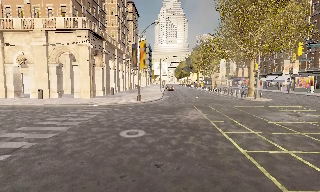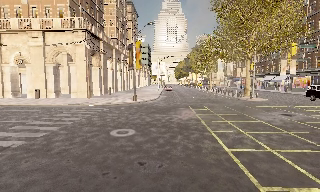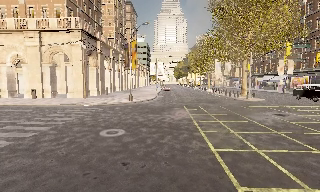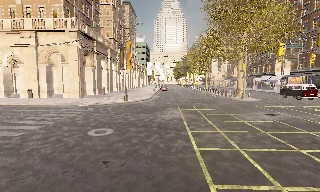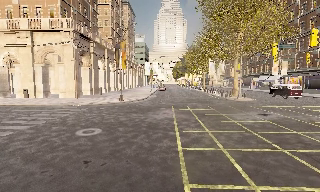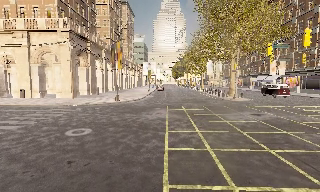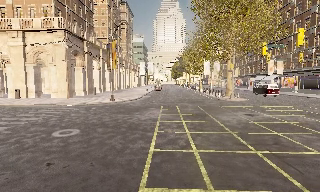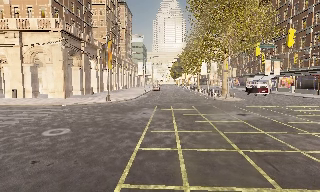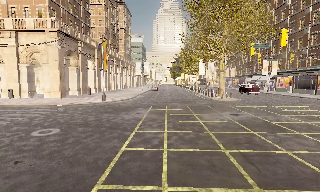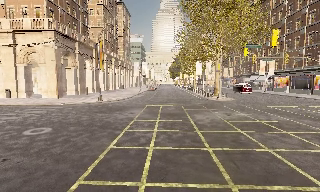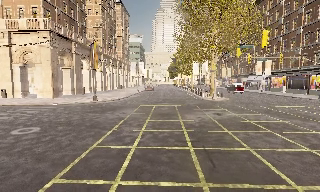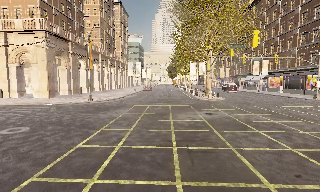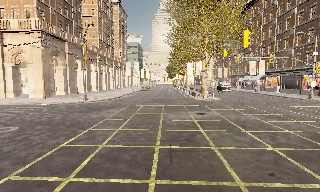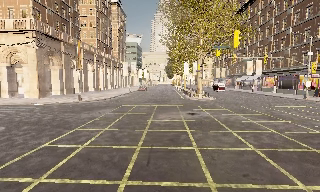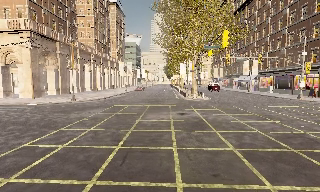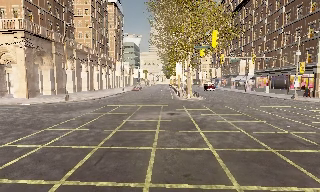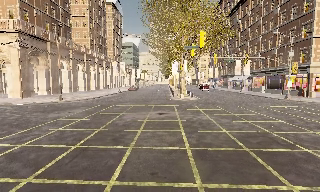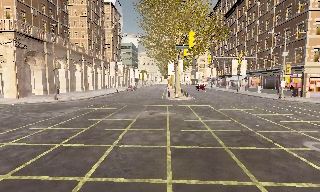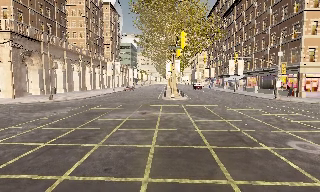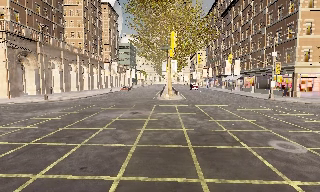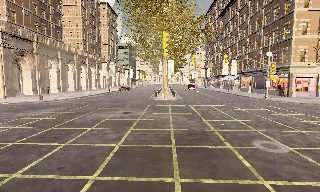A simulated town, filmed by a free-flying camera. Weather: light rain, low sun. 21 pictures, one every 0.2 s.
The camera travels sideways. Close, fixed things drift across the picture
to the left.
0.0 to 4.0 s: The camera travels to its right, about 12 m, so close, fixed things drift to the left.
The film runs forward here.
